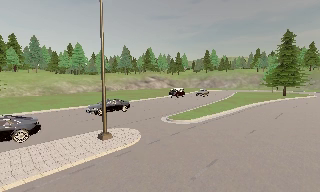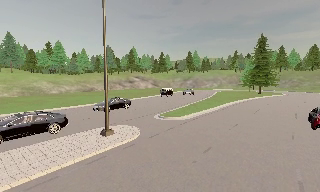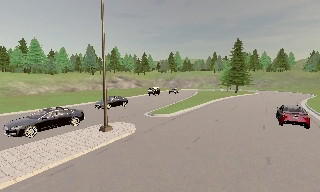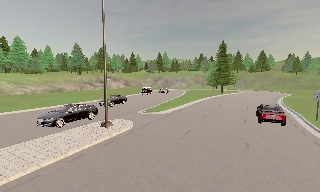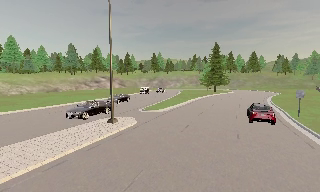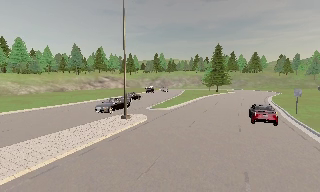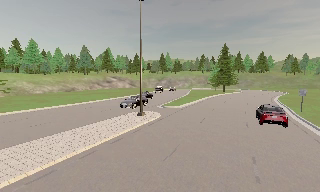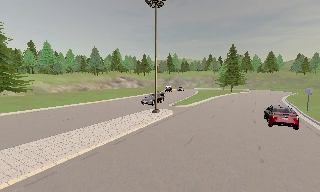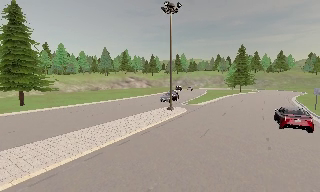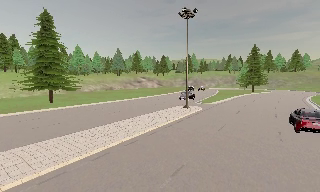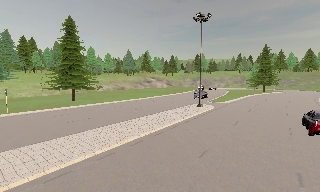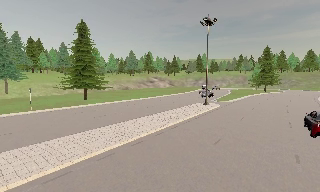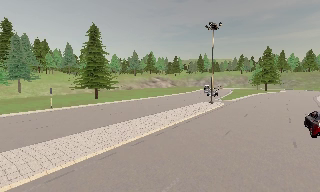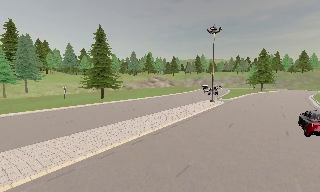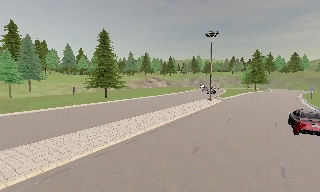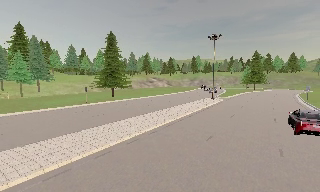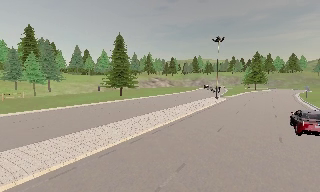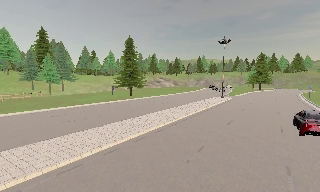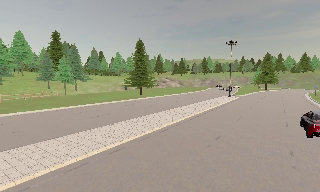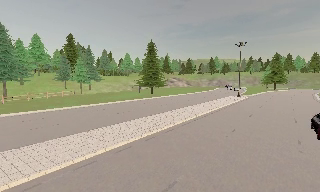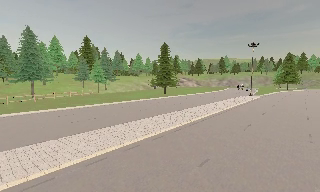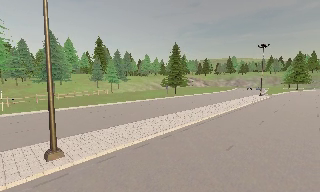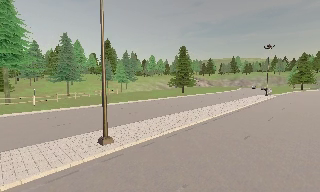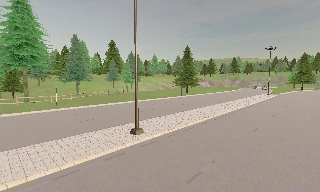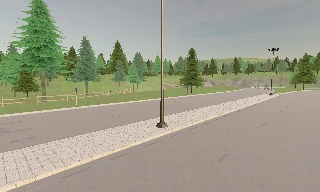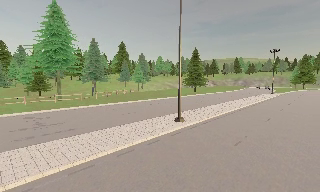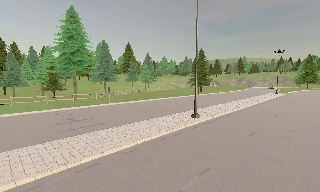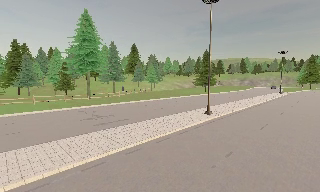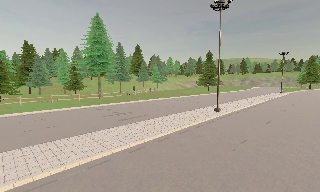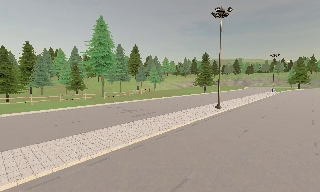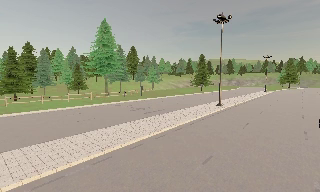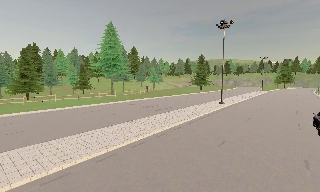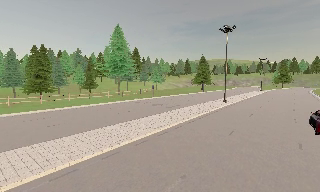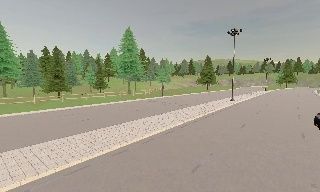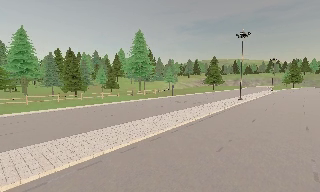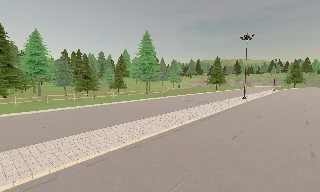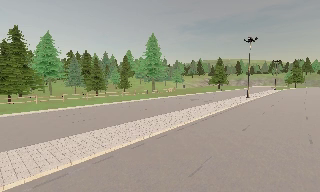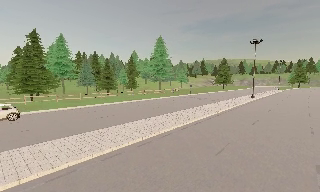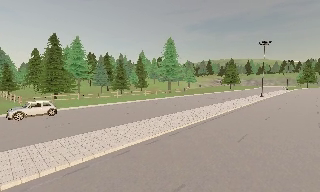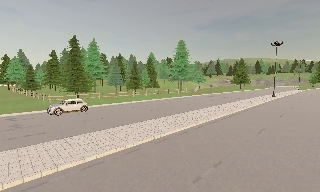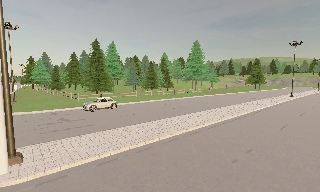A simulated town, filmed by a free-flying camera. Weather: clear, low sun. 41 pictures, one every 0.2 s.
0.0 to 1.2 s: The camera pans to its right, which is clockwise from overhead, by about 15 degrees. It travels backward and to its left, about 9 m, so what stands in front gets smaller.
1.2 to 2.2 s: The scene slides to the right, as the camera pans about 10 degrees to its left. It travels backward and to its left, about 9 m, so what stands in front gets smaller.
2.2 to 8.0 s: The scene slides to the right, as the camera pans about 15 degrees to its left. It travels backward and to its left, about 65 m, so what stands in front gets smaller.
The film runs backward here.
